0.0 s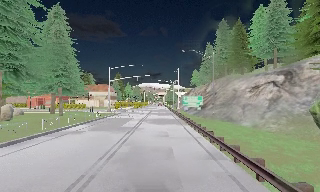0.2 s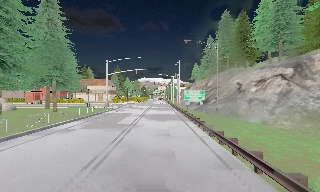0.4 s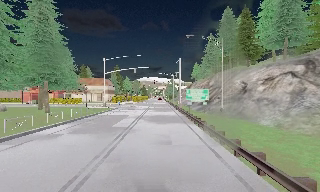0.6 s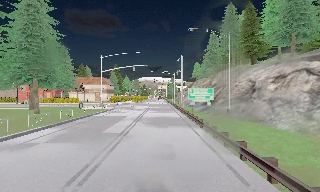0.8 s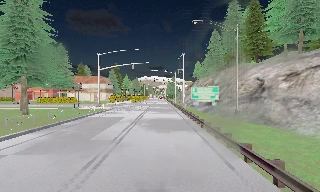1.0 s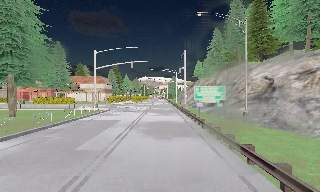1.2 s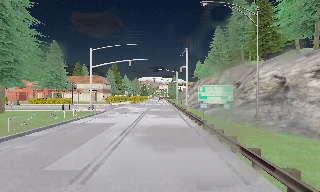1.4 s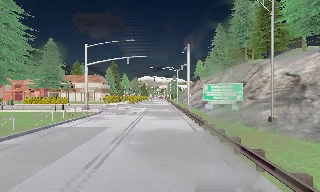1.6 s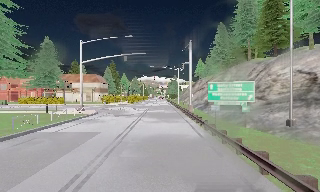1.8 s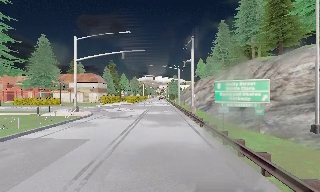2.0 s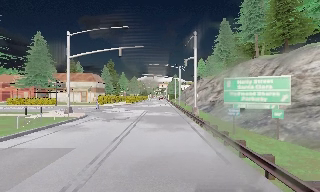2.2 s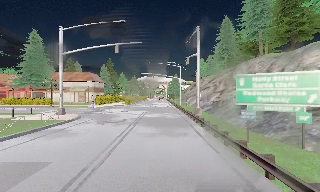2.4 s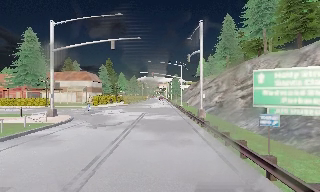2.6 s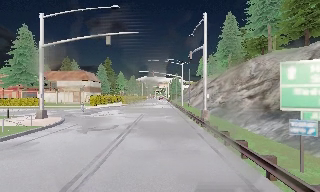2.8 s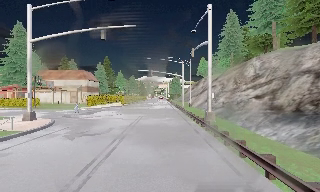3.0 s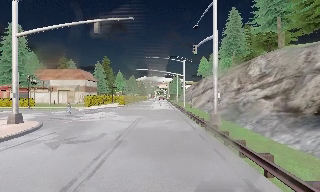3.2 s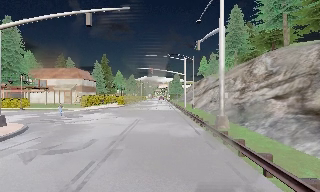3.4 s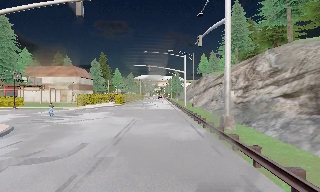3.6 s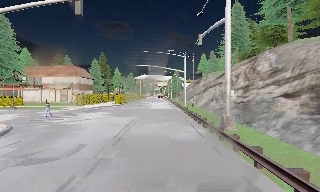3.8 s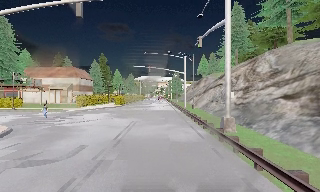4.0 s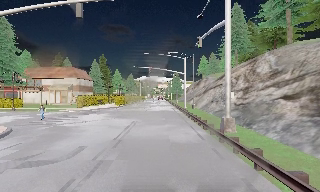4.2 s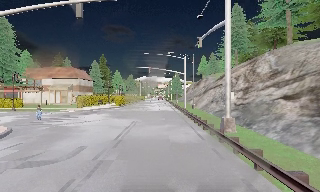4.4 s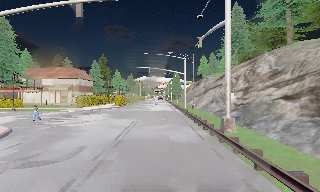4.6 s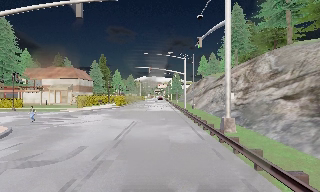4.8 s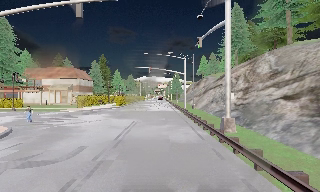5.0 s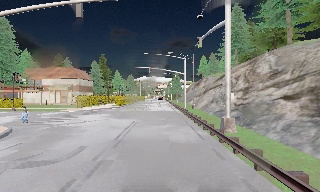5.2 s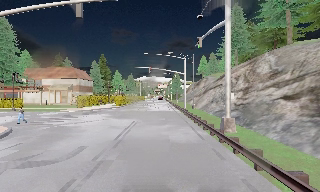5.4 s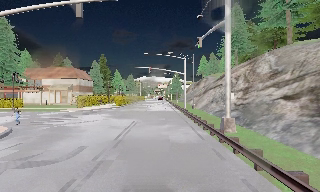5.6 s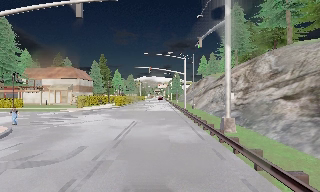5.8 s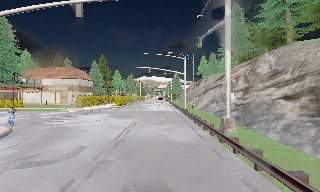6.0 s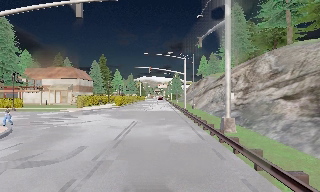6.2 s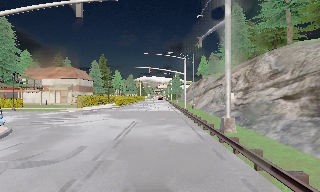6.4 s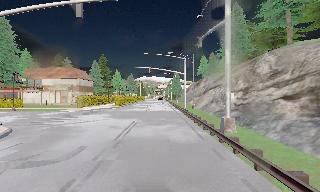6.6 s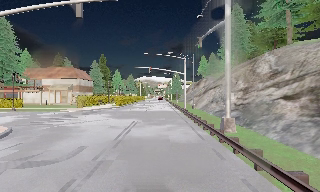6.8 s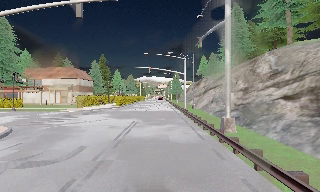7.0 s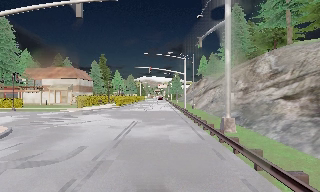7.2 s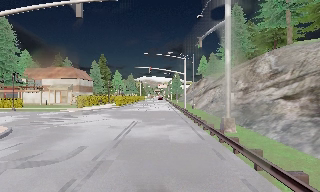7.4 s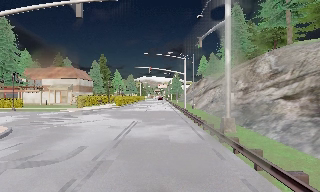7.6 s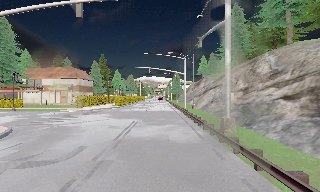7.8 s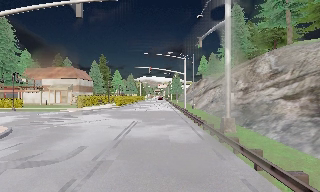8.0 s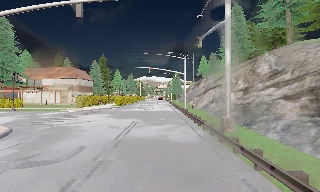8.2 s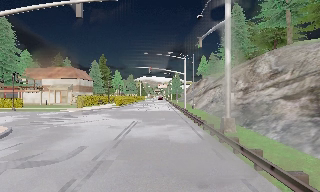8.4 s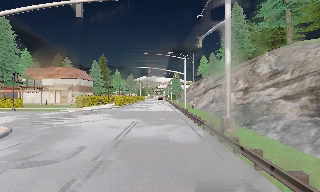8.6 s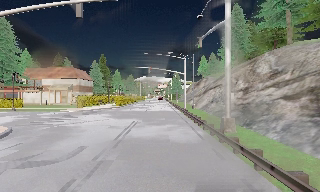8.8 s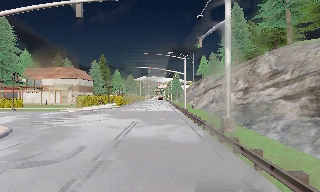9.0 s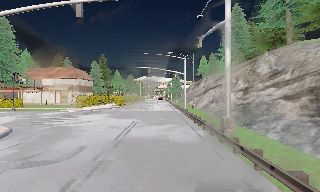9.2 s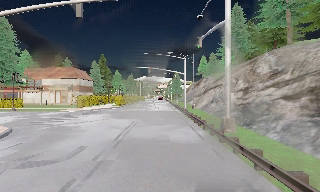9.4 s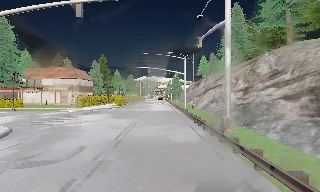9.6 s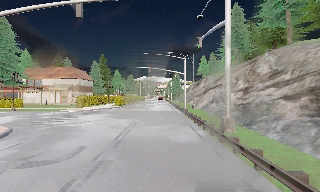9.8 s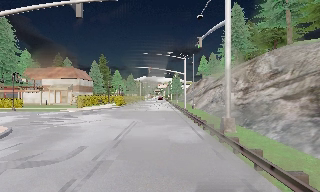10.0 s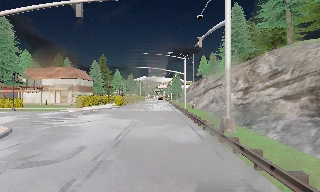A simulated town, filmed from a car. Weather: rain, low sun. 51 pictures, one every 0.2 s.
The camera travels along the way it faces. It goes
forward.
0.0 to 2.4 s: The camera travels forward, about 15 m, so what stands in front looms larger.
2.4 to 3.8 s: The camera travels forward, about 5 m, so what stands in front looms larger. It loses speed.
3.8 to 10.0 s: The camera keeps its place and its aim.
The film runs forward here.
